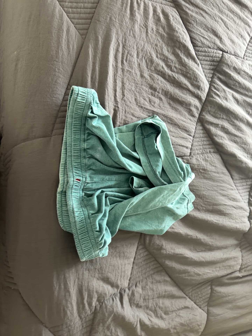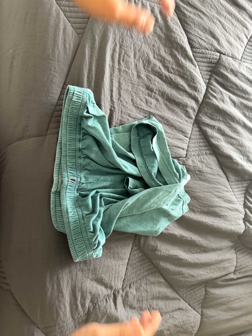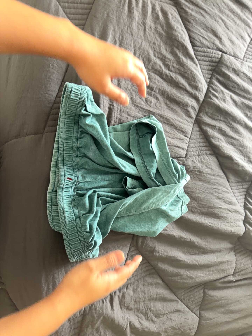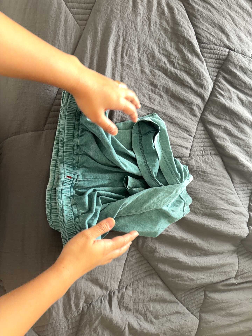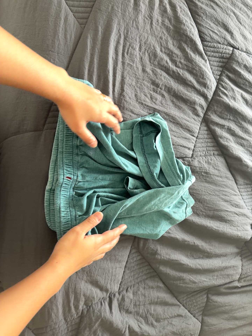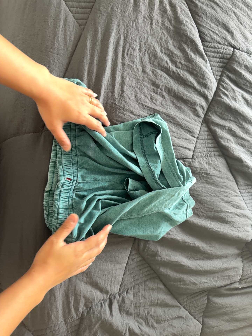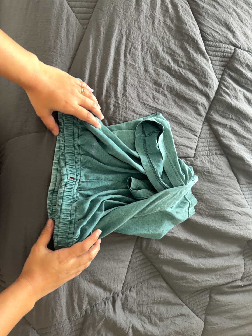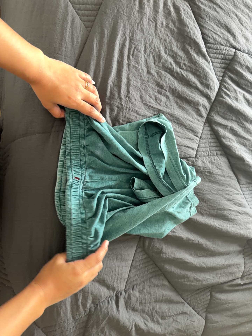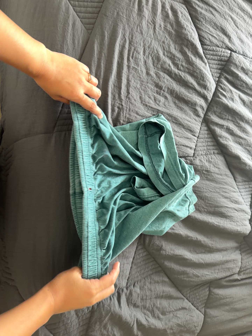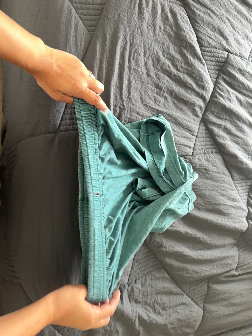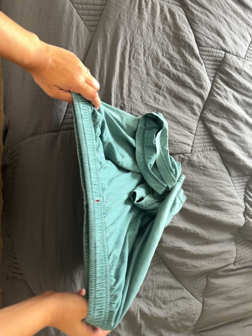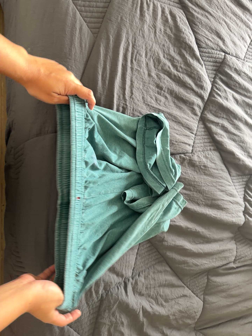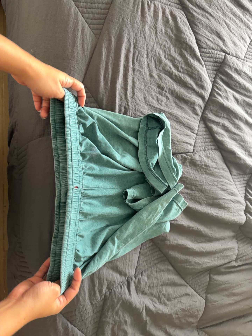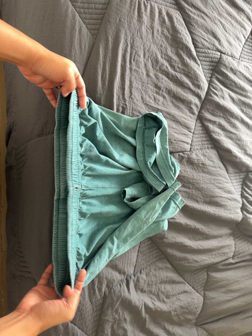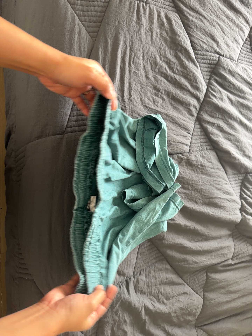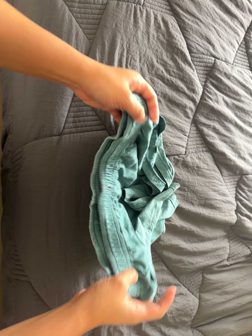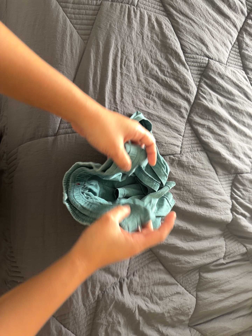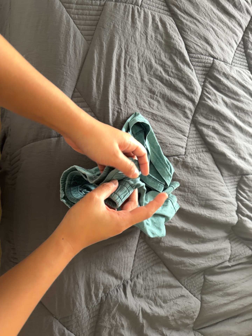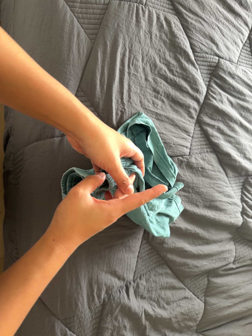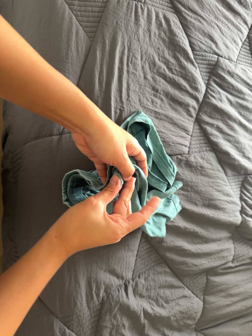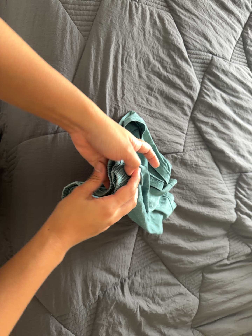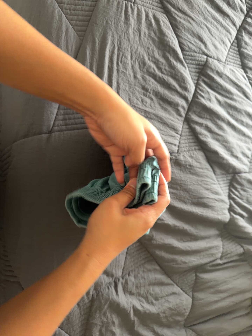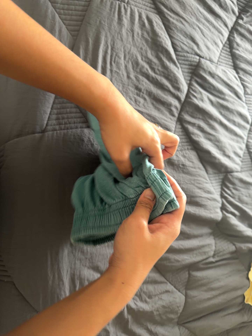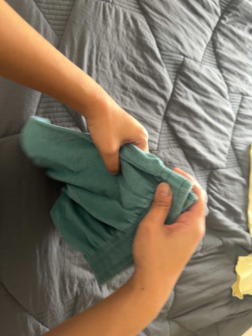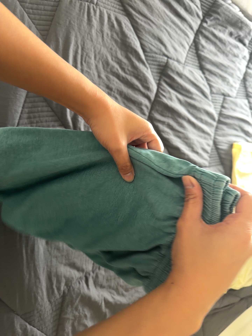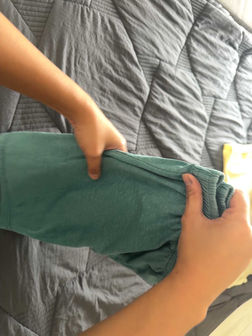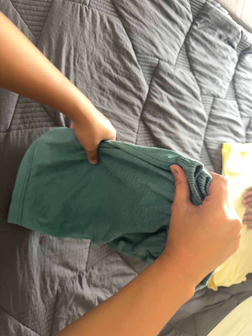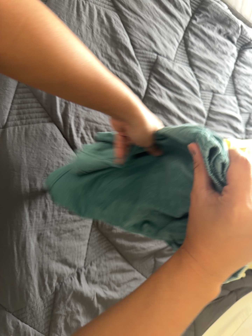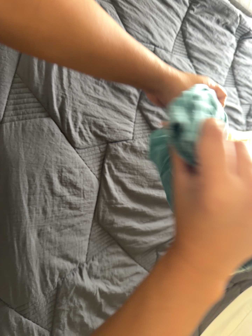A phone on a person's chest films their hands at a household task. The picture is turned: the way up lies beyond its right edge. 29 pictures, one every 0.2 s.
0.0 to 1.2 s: The camera shifts only a little, or ends up much as it began.
1.2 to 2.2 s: The camera travels to its left, about 7 cm.
2.2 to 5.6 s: The camera pans to its right by about 10 degrees.
The film runs forward here.
